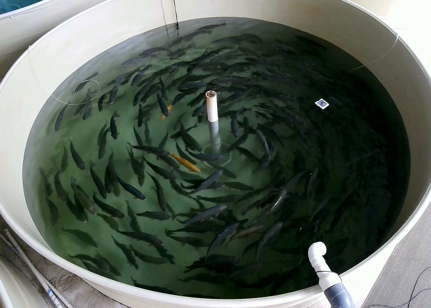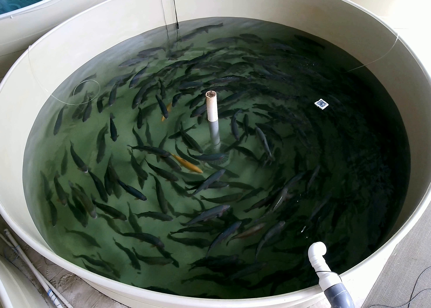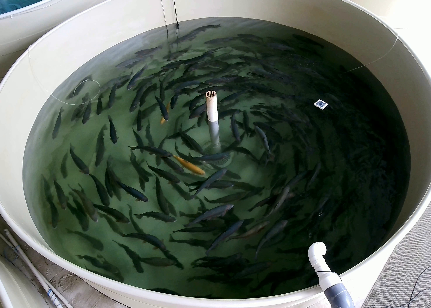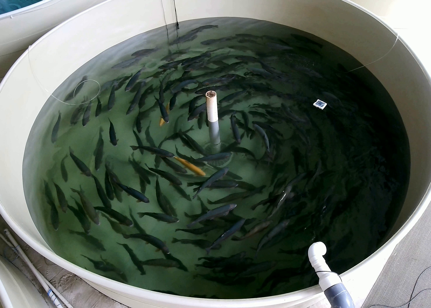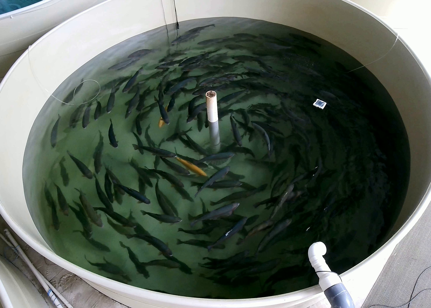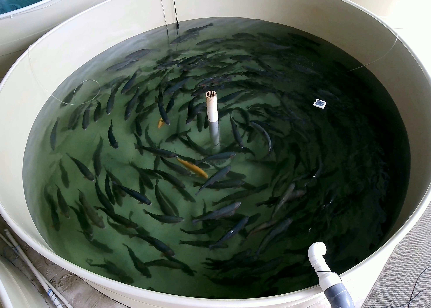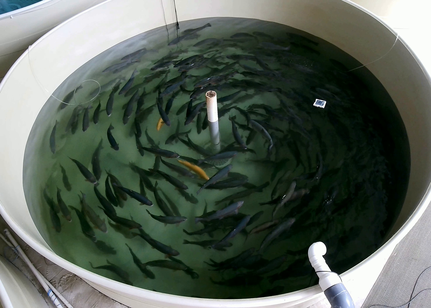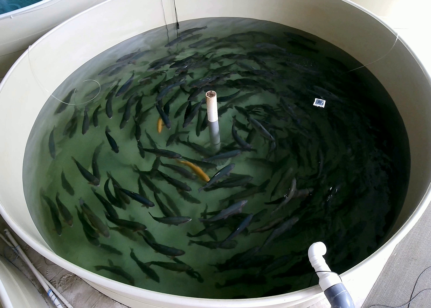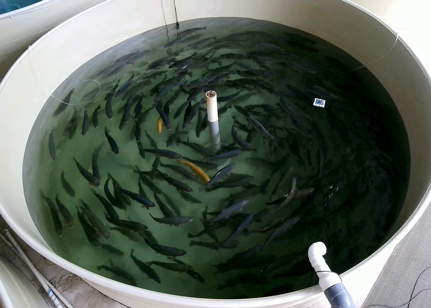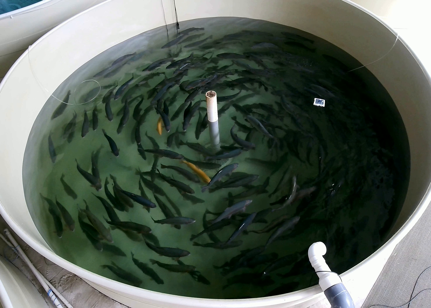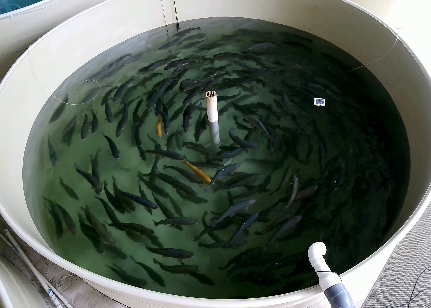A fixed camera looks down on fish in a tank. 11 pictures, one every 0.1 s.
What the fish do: Normal cruising.
